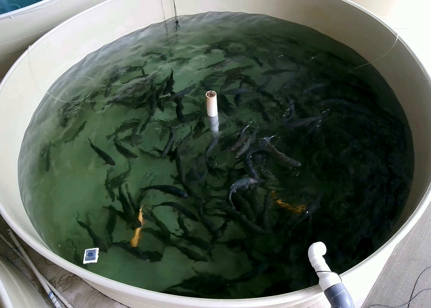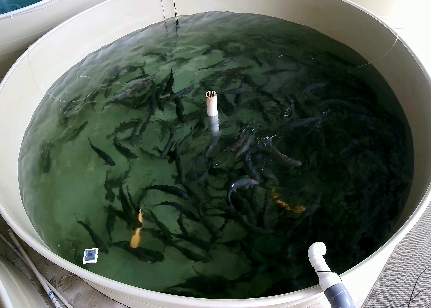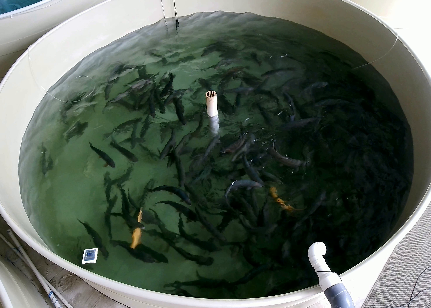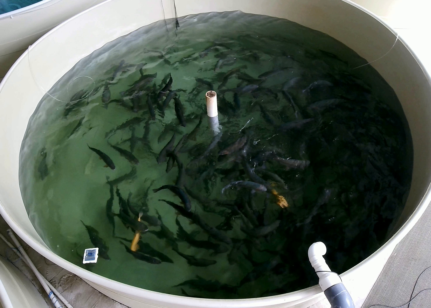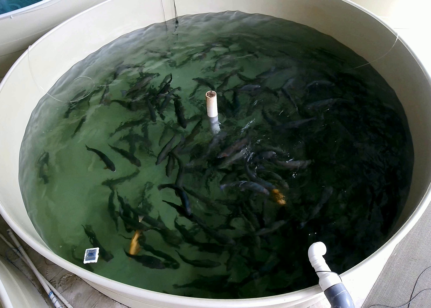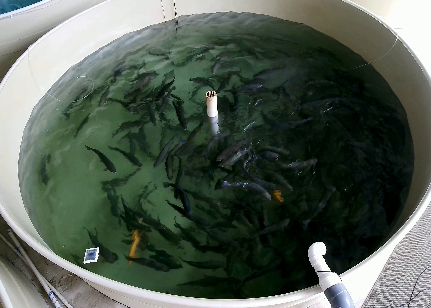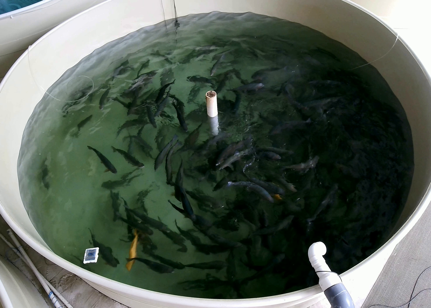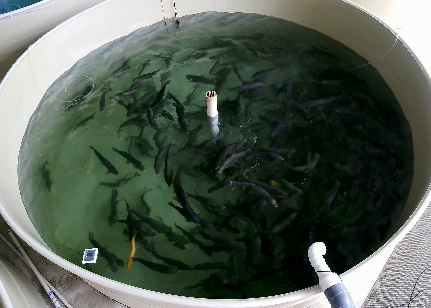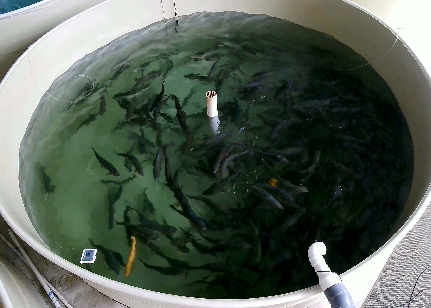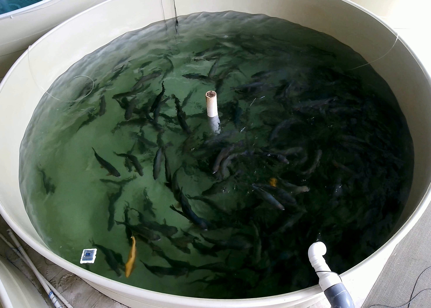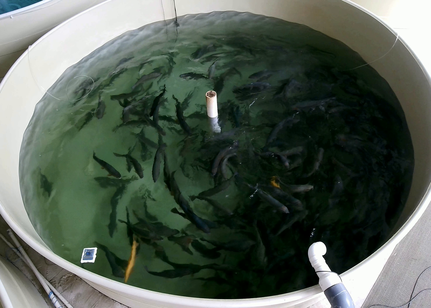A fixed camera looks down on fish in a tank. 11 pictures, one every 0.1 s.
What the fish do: Foraging.
